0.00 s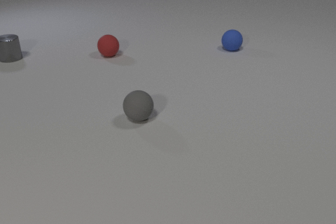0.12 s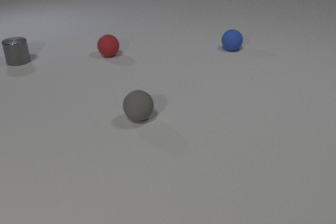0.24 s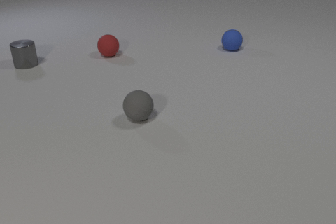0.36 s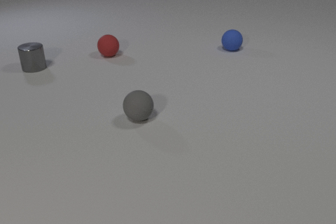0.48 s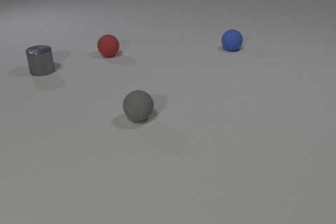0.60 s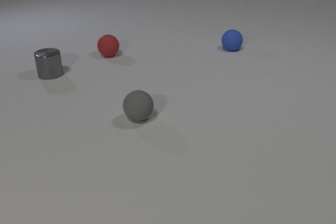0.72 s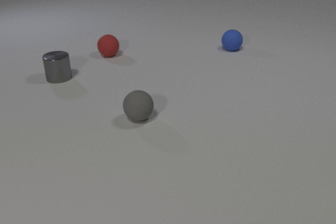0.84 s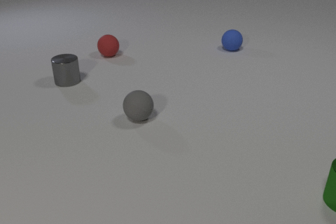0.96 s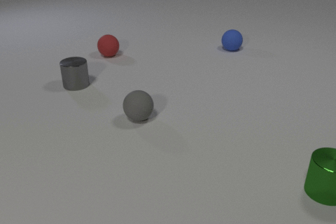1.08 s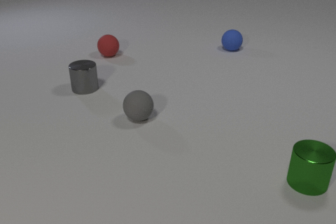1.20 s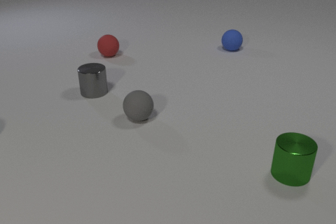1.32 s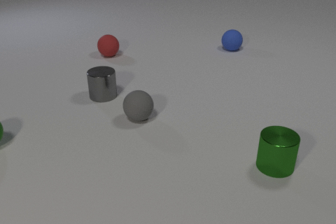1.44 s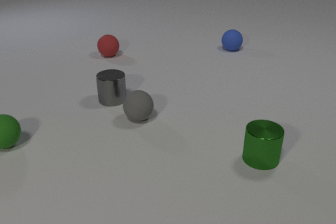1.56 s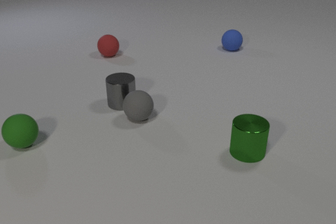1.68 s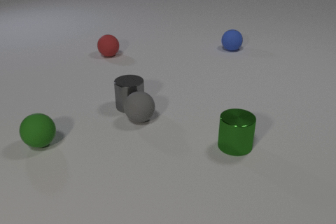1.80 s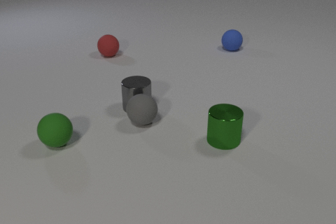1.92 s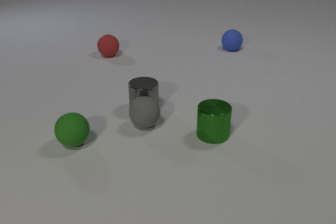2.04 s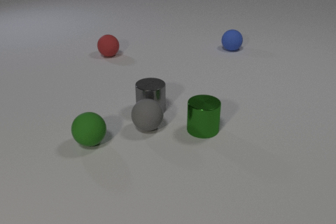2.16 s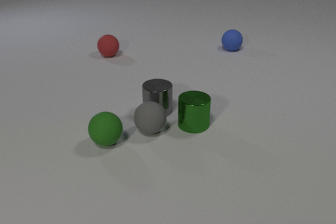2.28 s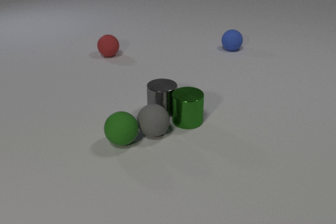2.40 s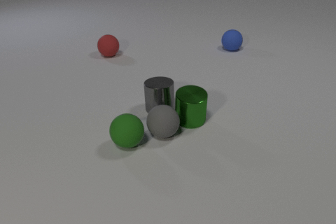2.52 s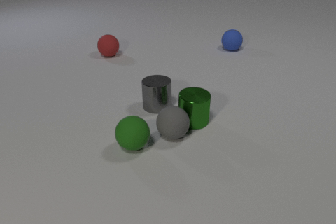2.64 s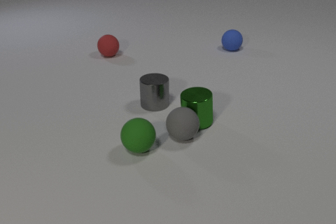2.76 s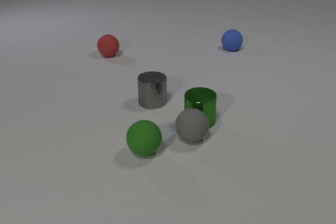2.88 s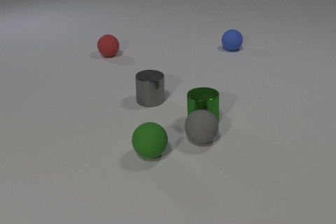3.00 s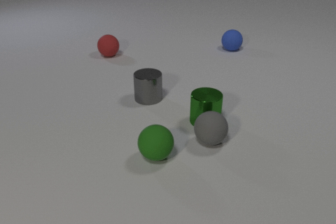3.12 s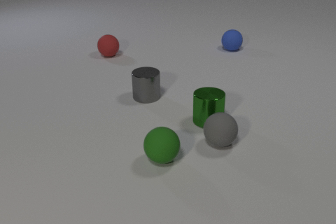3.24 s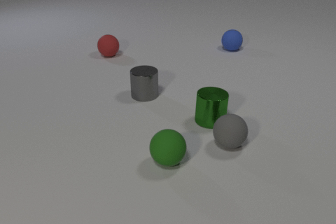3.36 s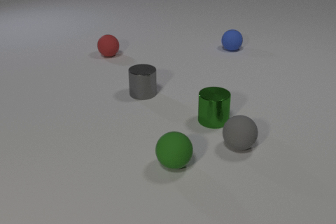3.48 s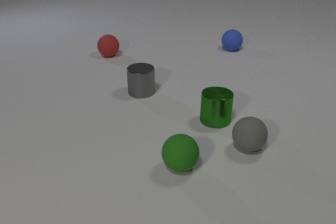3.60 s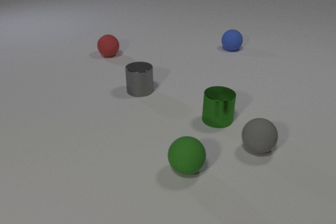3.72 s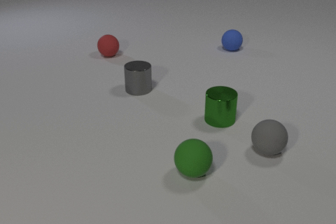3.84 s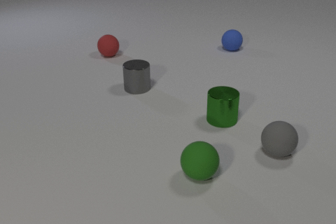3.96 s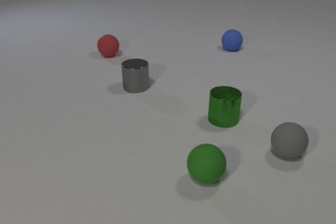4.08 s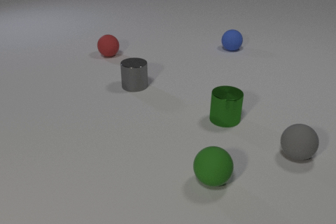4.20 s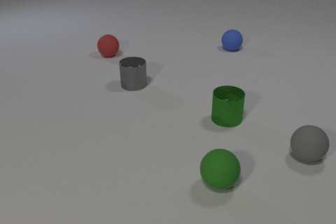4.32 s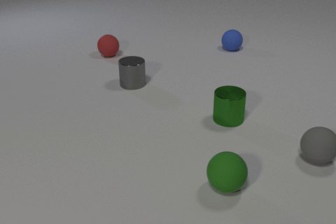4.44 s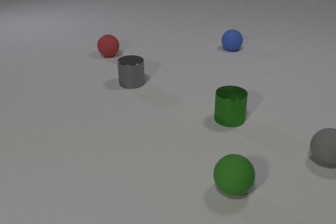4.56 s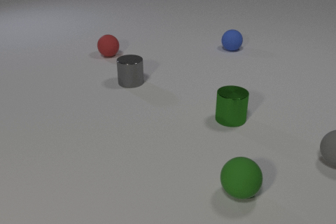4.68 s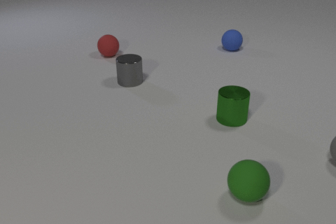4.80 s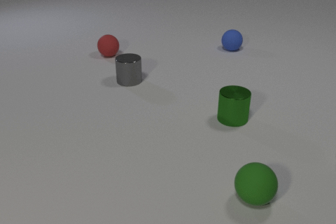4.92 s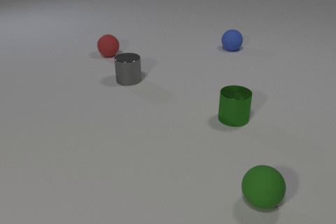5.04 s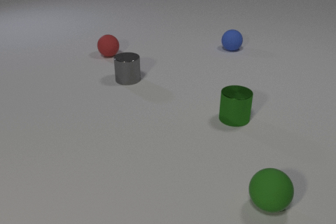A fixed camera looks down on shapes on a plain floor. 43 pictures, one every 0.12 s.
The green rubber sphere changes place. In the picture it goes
to the right.
The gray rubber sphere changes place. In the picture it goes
to the right.
0.00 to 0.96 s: The gray metal cylinder slides toward the camera and to the right. The green metal cylinder comes in at the right edge, slides to the left.
0.96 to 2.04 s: The gray metal cylinder slides to the right and toward the camera. The gray rubber sphere rolls toward the camera and to the right. The green metal cylinder slides to the left and away from the camera. The green rubber sphere comes in at the left edge, rolls to the right. The gray metal cylinder and the gray rubber sphere collide.
2.04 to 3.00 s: The gray metal cylinder slides away from the camera. The gray rubber sphere rolls to the right. The green metal cylinder slides away from the camera. The green rubber sphere rolls to the right and toward the camera. The gray metal cylinder and the green metal cylinder collide. The gray rubber sphere and the green rubber sphere collide. The gray rubber sphere and the green metal cylinder collide.
3.00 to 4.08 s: The gray metal cylinder slides away from the camera and to the left. The gray rubber sphere rolls to the right. The green metal cylinder slides to the right. The green rubber sphere rolls to the right and toward the camera.
4.08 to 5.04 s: The gray metal cylinder slides away from the camera and to the left. The gray rubber sphere rolls to the right, leaves at the right edge. The green metal cylinder slides to the right. The green rubber sphere rolls to the right and toward the camera.
What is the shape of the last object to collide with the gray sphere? cylinder.
How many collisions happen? 4.
What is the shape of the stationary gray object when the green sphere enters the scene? sphere.
